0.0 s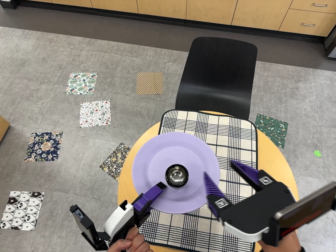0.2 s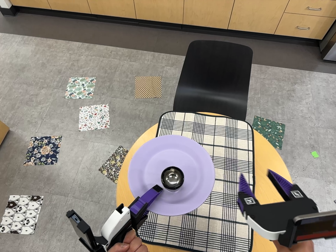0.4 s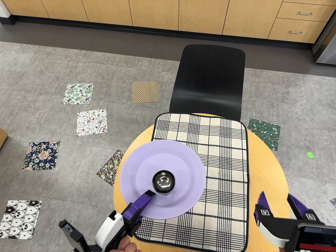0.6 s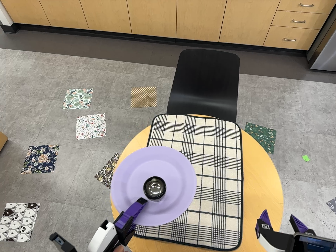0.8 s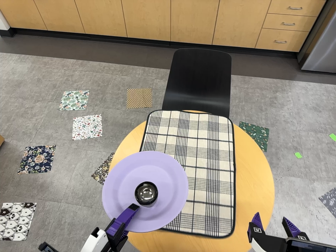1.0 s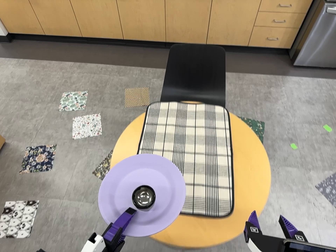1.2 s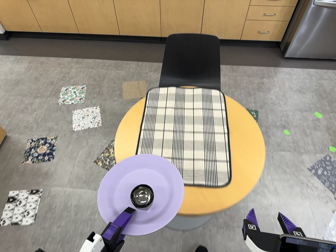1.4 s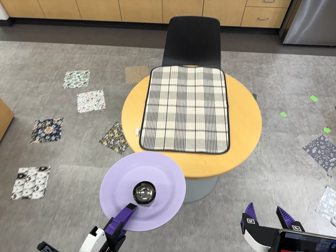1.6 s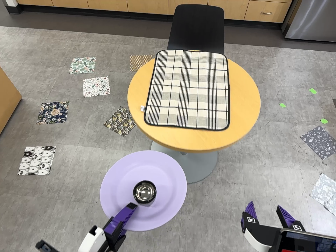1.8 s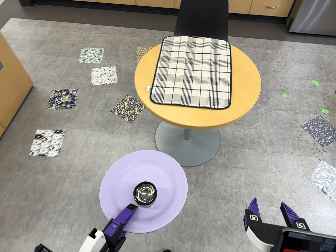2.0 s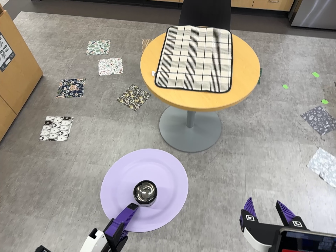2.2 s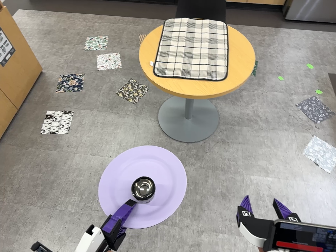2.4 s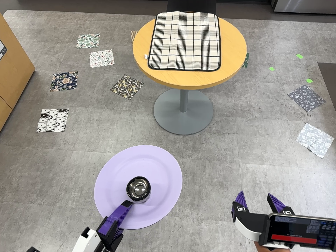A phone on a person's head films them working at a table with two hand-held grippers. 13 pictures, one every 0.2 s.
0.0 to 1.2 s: The camera travels toward the bottom of its view and backward, about 40 cm, so close, fixed things drift upward. Its aim tips toward the top of its view by about 10 degrees.
1.2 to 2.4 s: The camera travels toward the bottom of its view and backward, about 70 cm, so close, fixed things drift upward.
The film runs backward here.
